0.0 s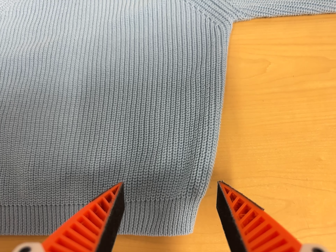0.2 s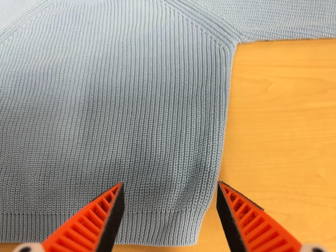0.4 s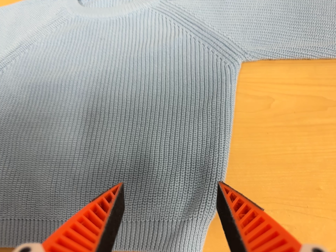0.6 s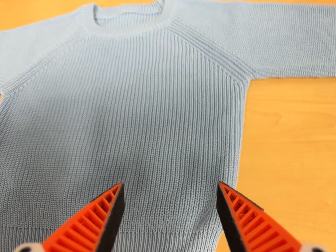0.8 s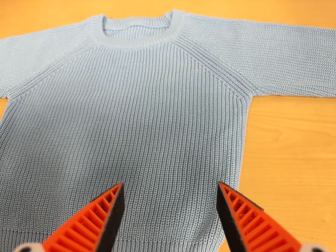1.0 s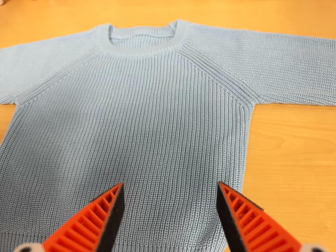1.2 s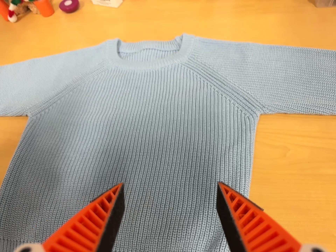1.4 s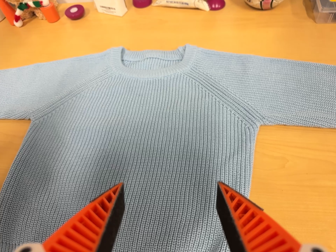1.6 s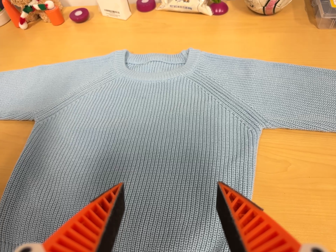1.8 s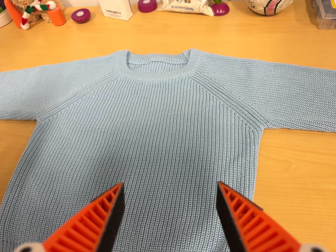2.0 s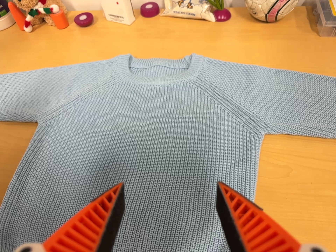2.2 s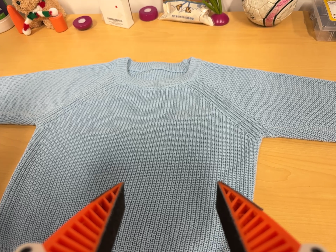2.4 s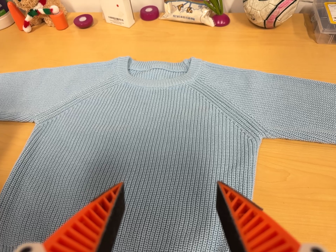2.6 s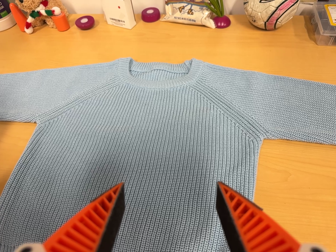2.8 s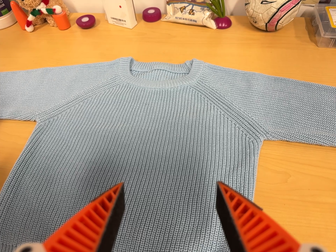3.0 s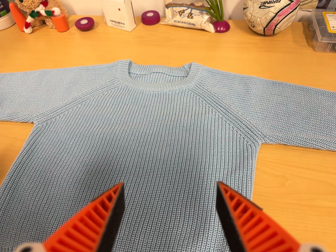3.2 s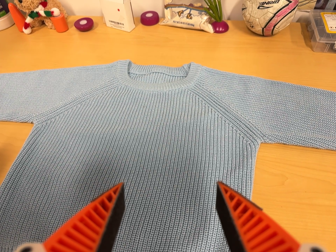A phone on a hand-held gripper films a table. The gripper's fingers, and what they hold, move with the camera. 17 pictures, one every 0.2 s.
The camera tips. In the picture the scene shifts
downward.
0.0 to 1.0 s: The camera travels backward, about 7 cm, so what stands in front gets smaller. Its aim tips toward the top of its view by about 10 degrees, and the scene shifts downward.
1.0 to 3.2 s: The camera's aim tips toward the top of its view by about 10 degrees, and the scene shifts downward.
The film runs forward here.
